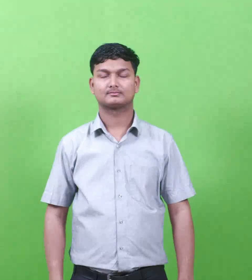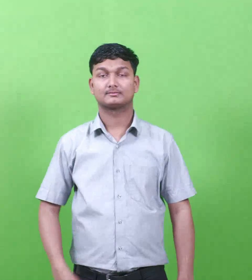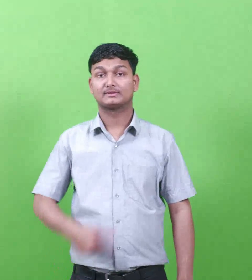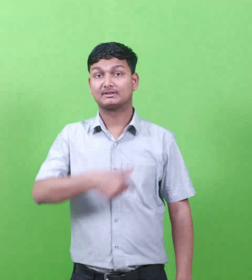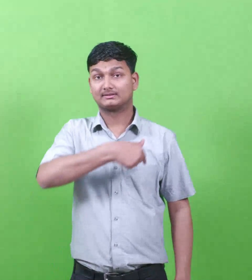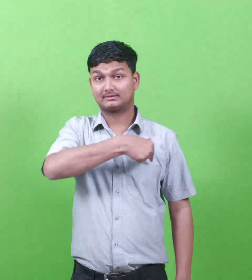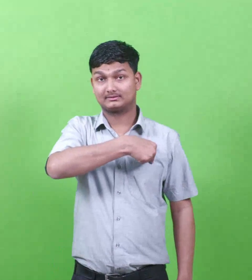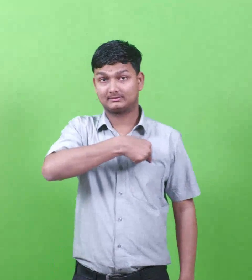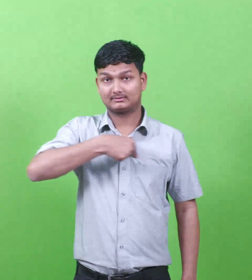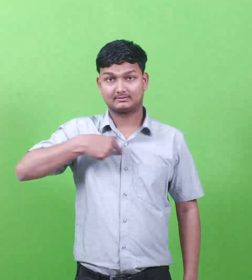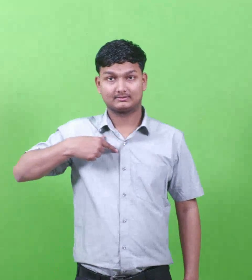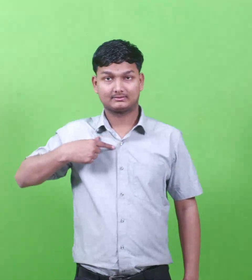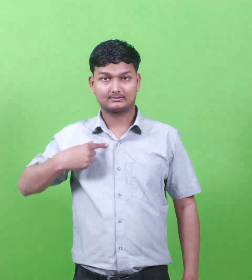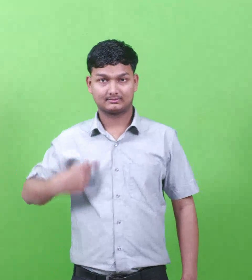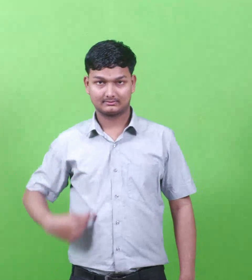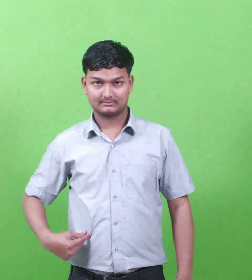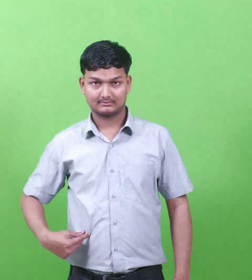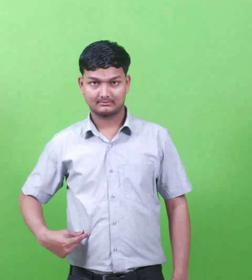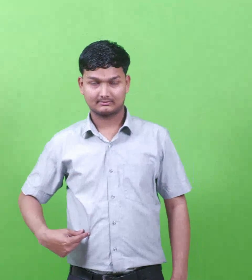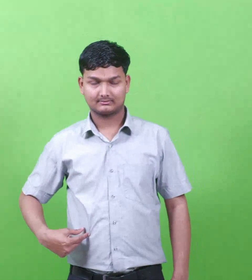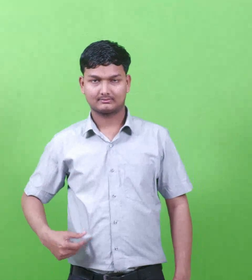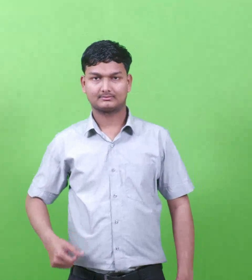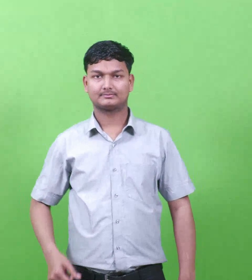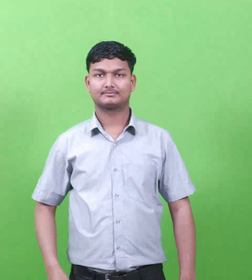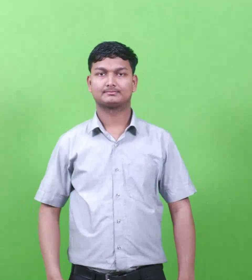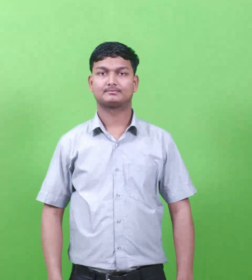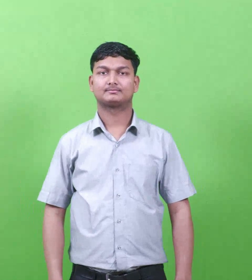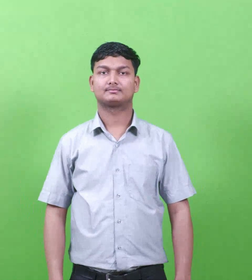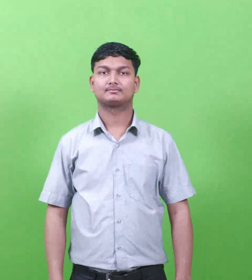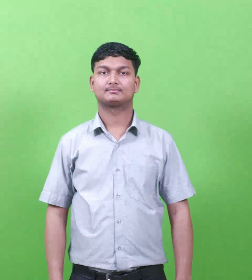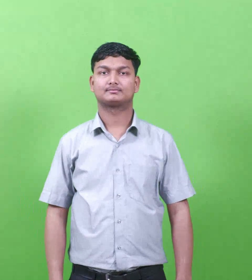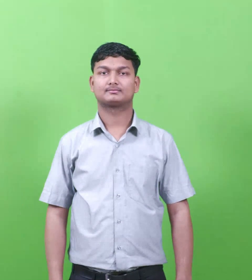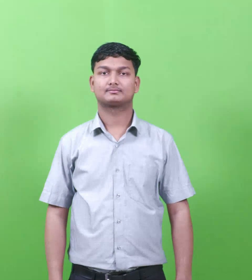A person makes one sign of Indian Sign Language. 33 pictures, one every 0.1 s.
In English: potiphera
